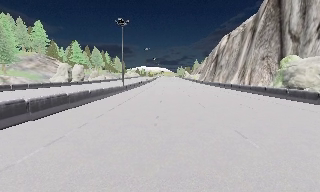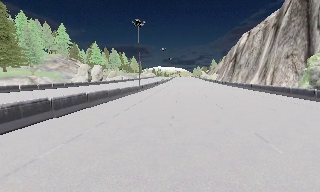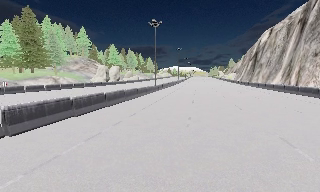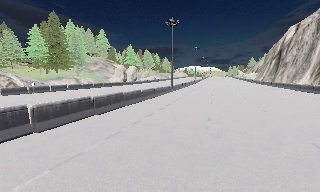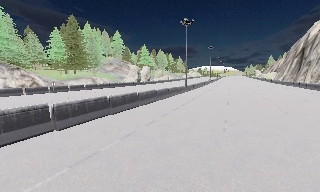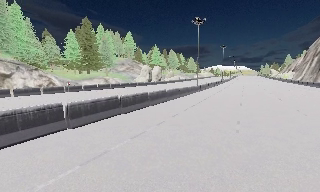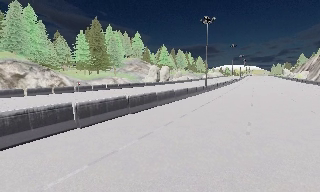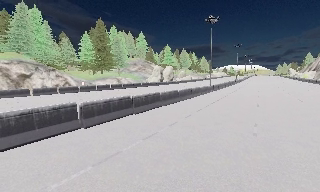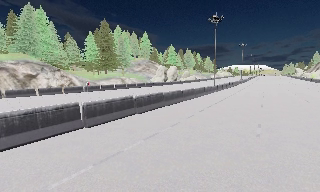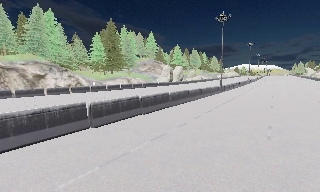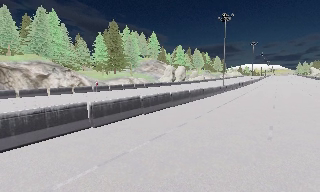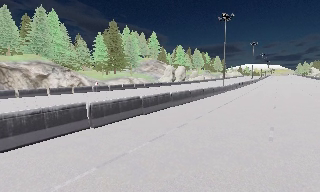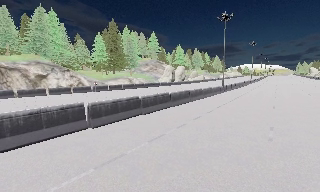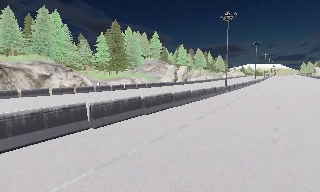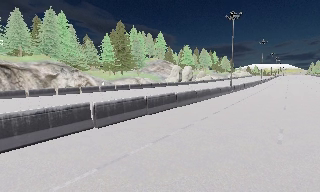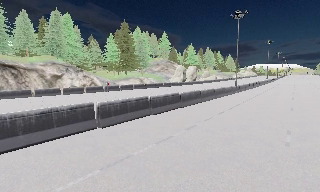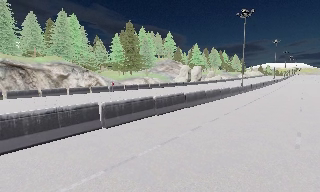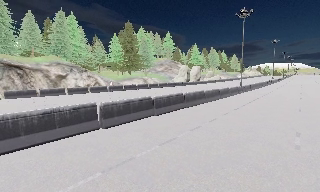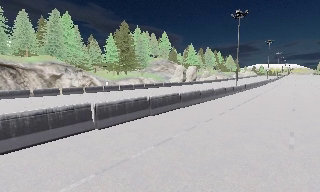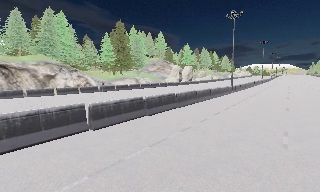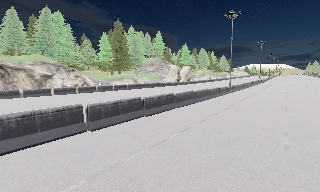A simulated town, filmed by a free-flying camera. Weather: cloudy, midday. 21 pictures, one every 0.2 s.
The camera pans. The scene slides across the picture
to the right.
The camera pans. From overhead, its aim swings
counterclockwise.
0.0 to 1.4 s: The scene slides to the right, as the camera pans about 30 degrees to its left. It travels forward, about 0.5 m, so what stands in front looms larger.
1.4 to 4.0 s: The camera travels forward, about 1 m, so what stands in front looms larger.
The film runs forward here.
